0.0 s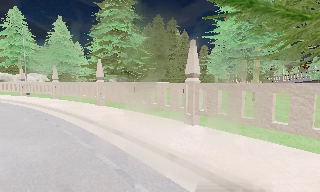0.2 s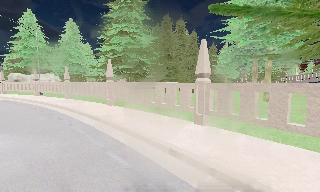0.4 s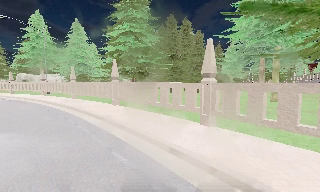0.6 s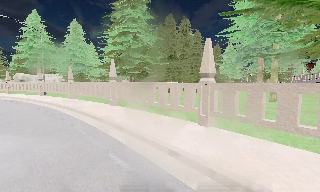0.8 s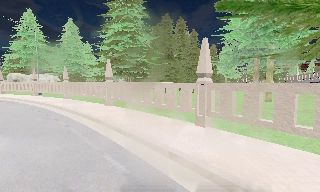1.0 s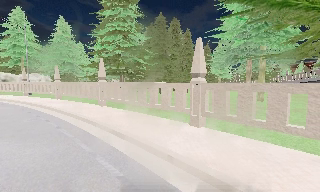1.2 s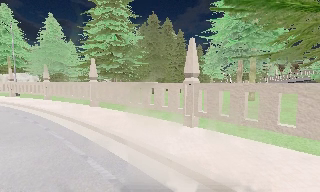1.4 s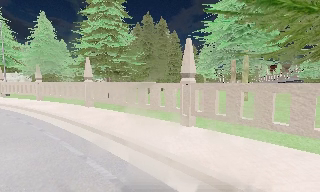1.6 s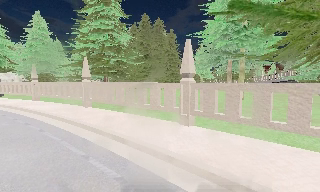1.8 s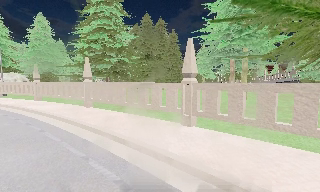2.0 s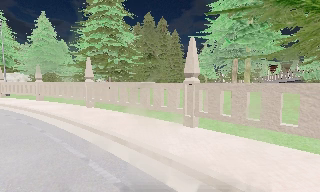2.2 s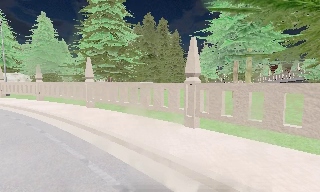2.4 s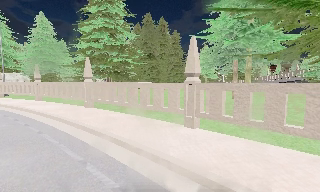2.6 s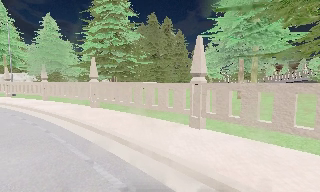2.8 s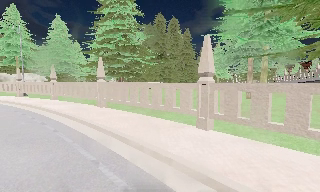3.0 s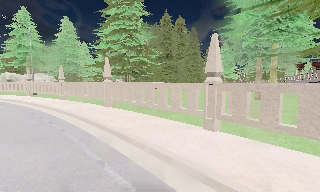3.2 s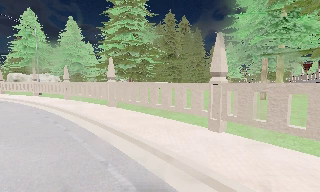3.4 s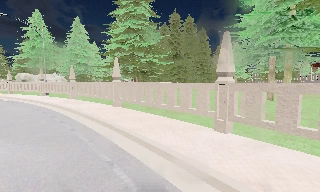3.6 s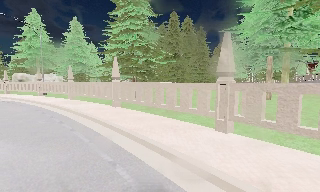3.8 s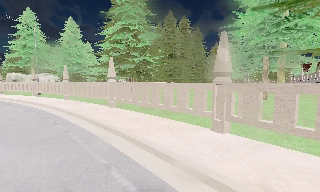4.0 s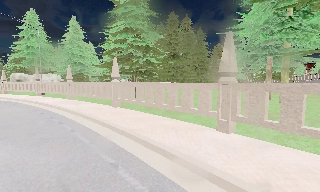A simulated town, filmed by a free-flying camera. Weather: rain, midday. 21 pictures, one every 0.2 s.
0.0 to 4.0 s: The camera travels forward and to its left, about 1 m, so what stands in front looms larger.
The film runs forward here.
